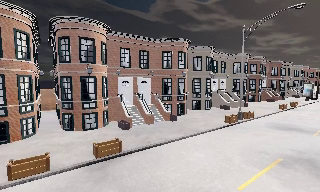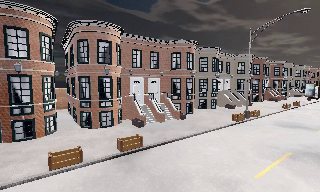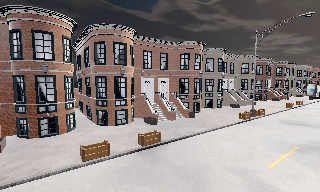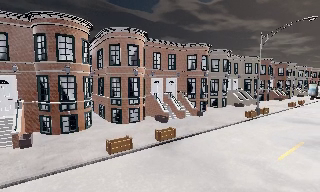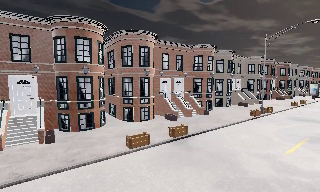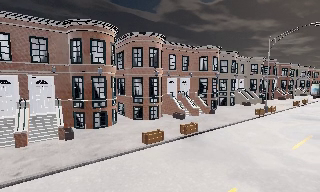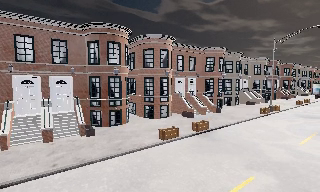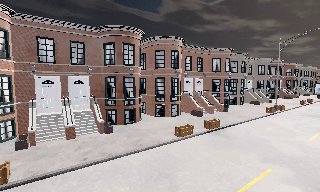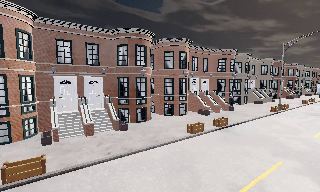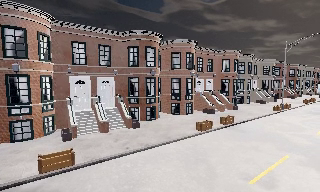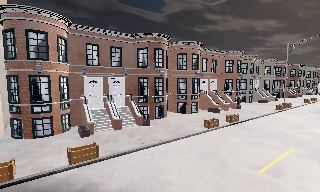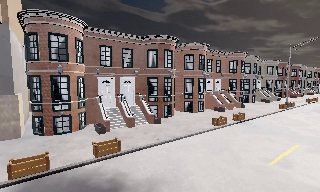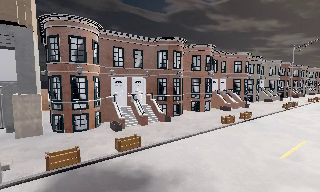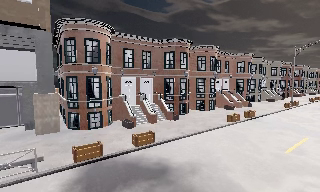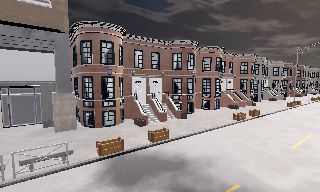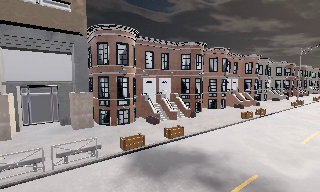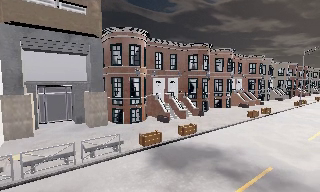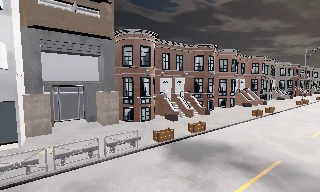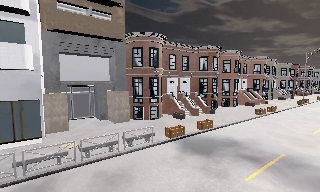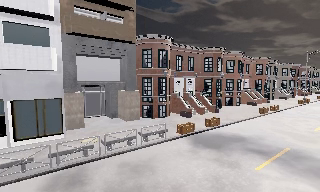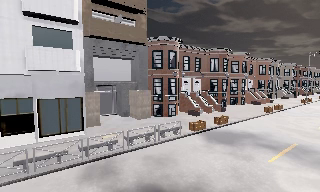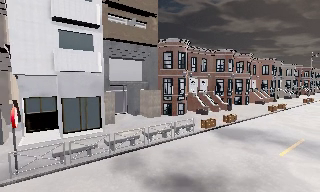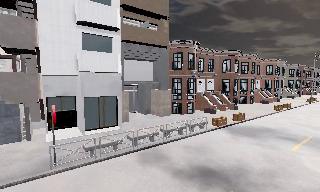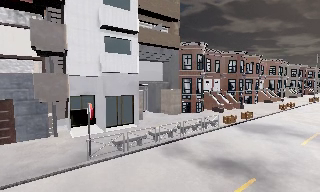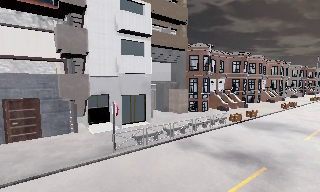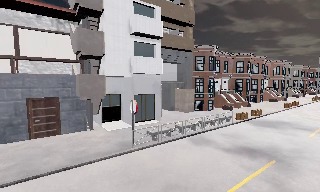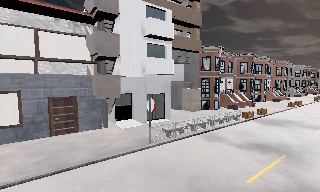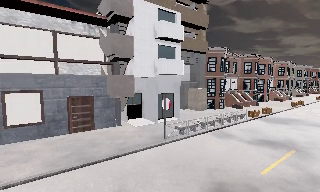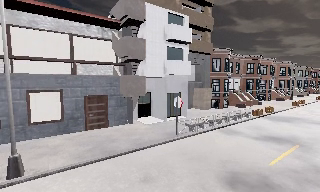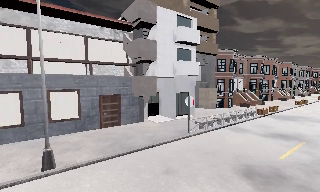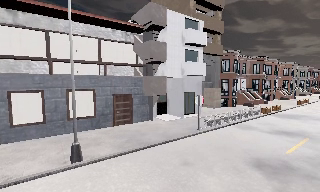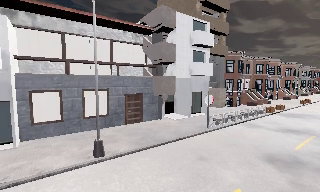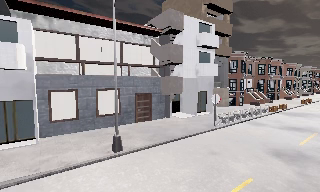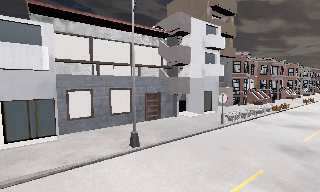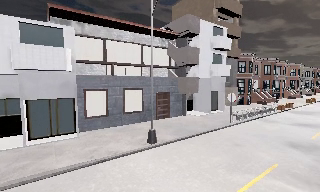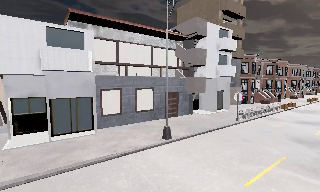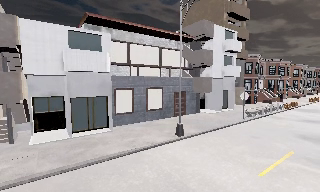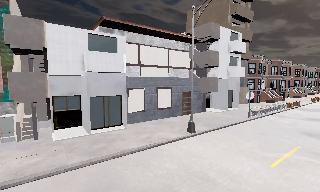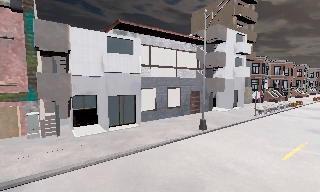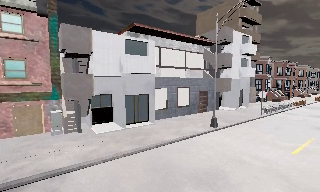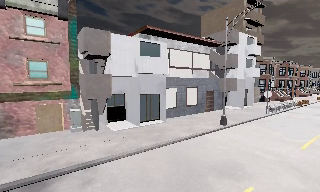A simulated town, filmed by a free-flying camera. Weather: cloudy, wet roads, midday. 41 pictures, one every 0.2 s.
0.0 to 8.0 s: The camera travels to its left and backward, about 40 m, so close, fixed things drift to the right.
The film runs backward here.
